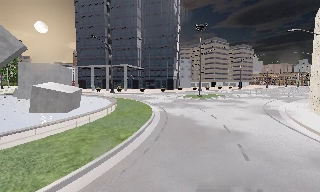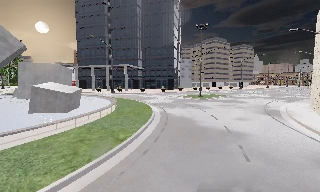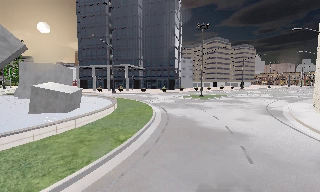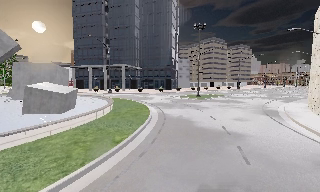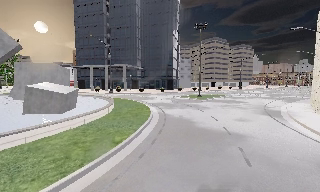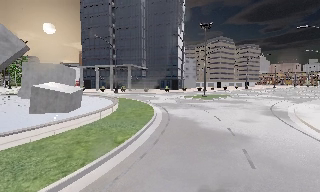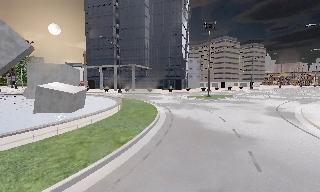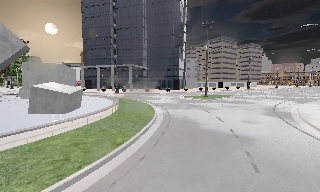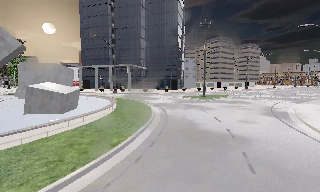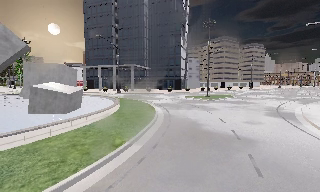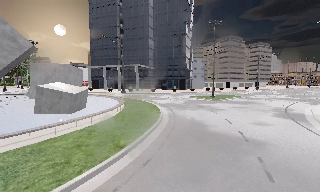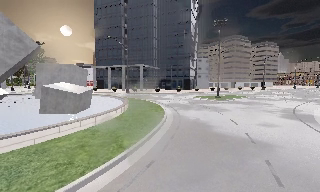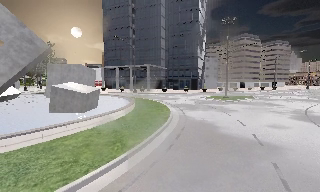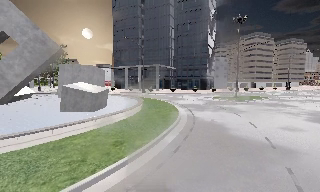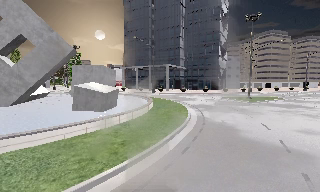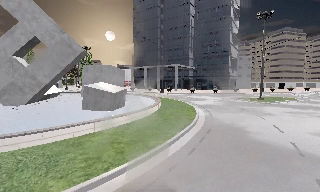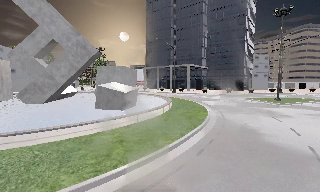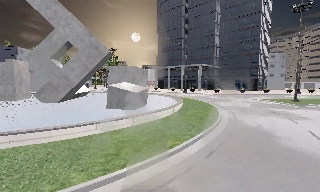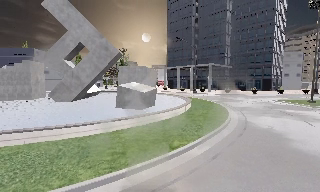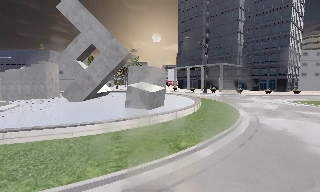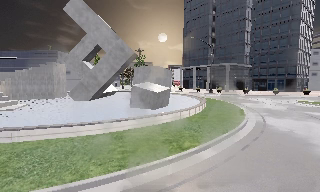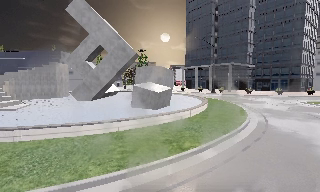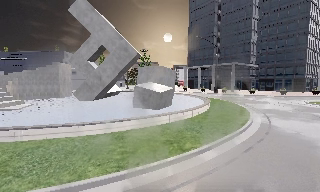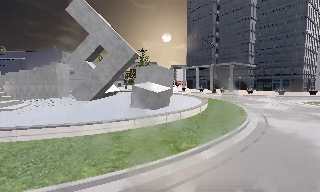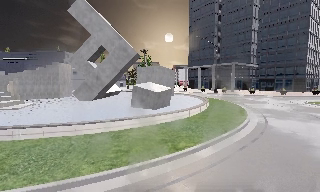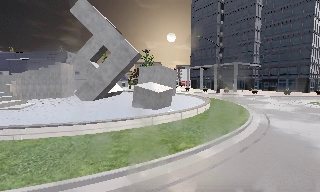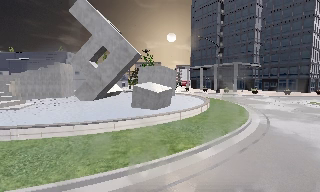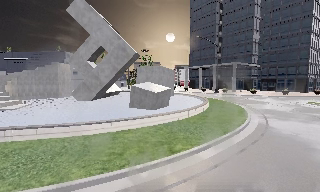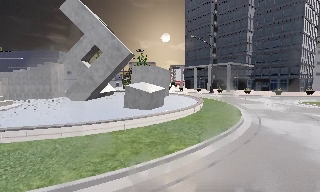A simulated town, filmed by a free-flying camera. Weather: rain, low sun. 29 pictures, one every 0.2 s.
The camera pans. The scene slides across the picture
to the right.
The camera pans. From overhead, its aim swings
counterclockwise.
0.0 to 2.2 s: The camera travels forward, about 1 m, so what stands in front looms larger.
2.2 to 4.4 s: The scene slides to the right, as the camera pans about 30 degrees to its left. It travels to its right, about 1 m.
4.4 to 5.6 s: The camera travels to its right, about 0.5 m, so close, fixed things drift to the left.
The film runs forward here.
